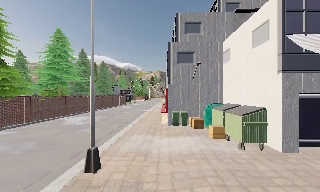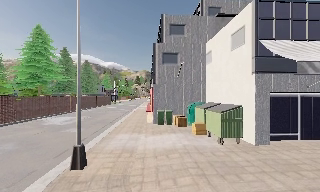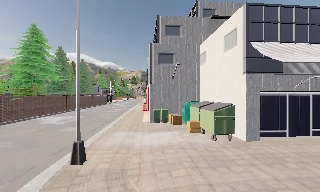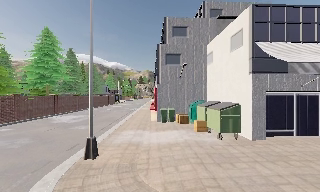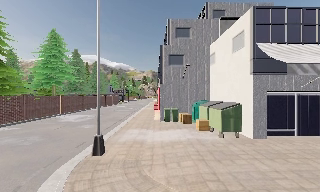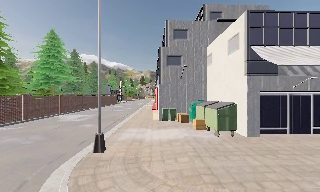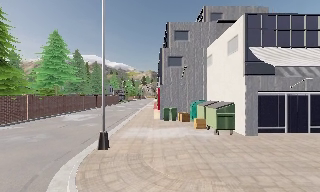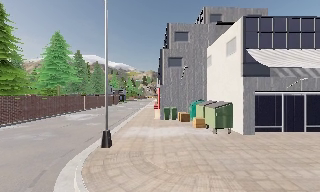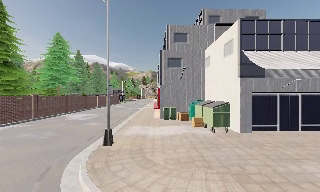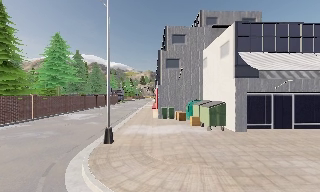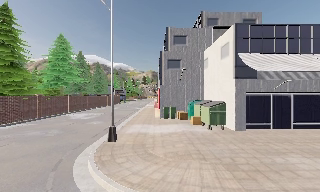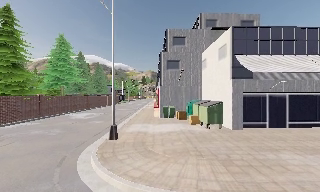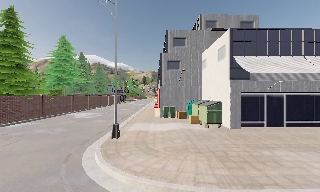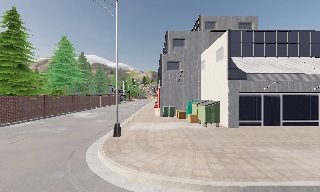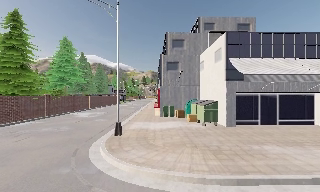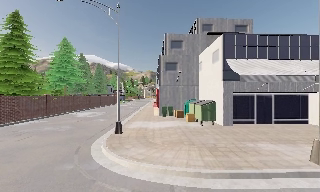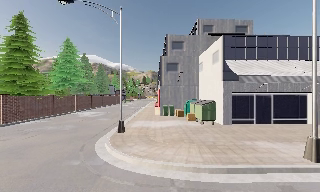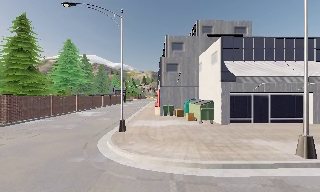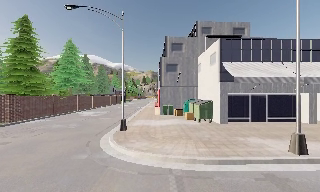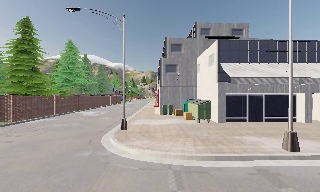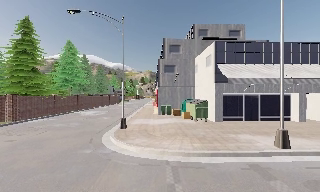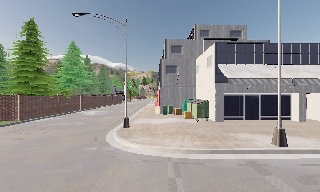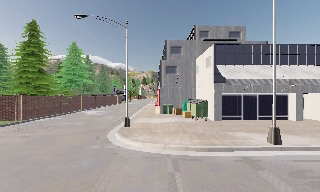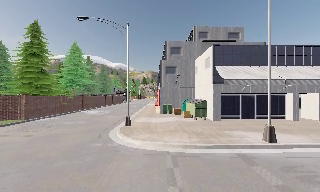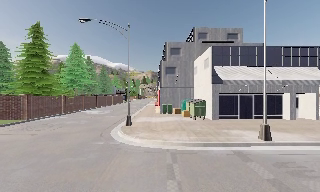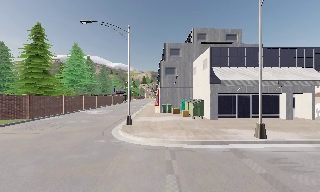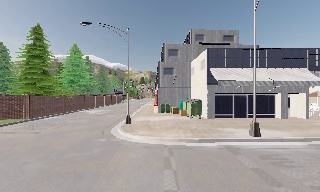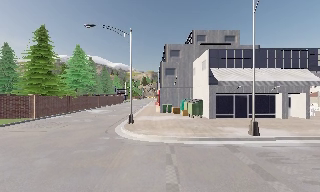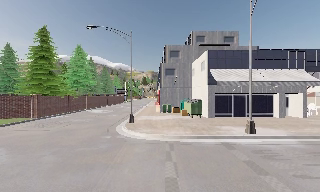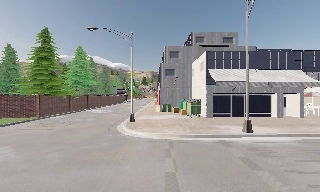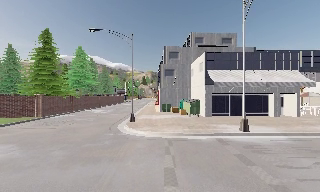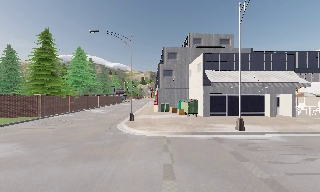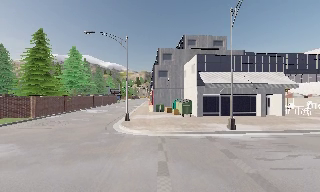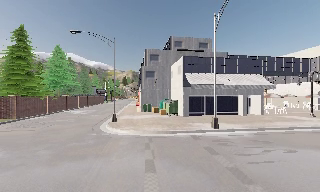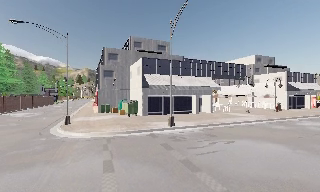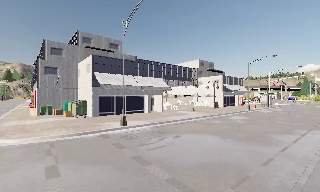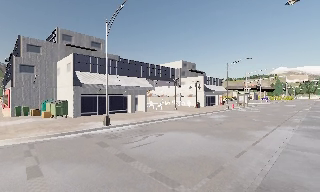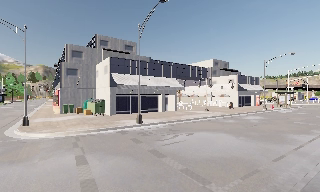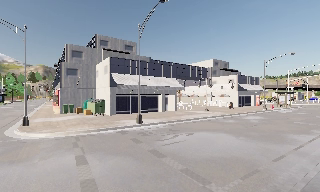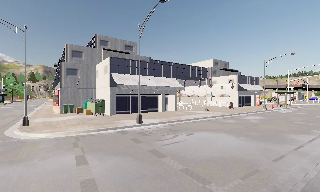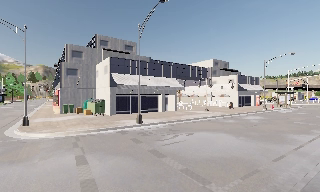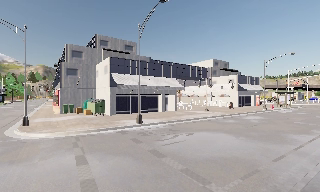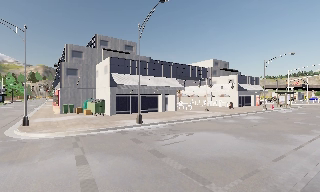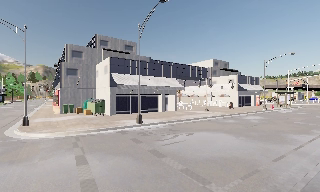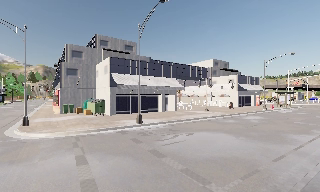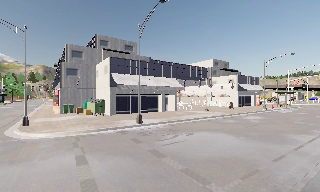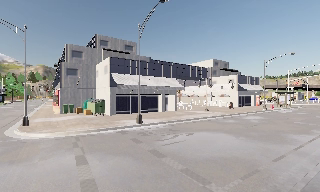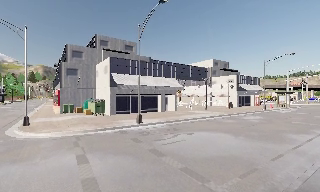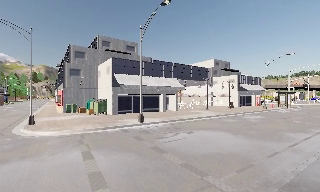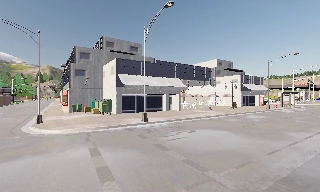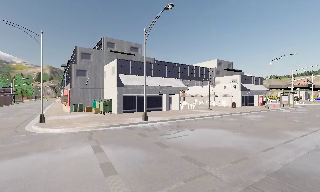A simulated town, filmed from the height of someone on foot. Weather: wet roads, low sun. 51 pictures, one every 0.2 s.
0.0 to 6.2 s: The camera travels backward, about 9 m, so what stands in front gets smaller.
6.2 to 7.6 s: The camera pans to its right, which is clockwise from overhead, by about 35 degrees. It travels backward, about 1.5 m.
7.6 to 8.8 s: The camera keeps its place and its aim.
8.8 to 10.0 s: The camera travels backward, about 1 m, so what stands in front gets smaller. It gains speed.
The film runs backward here.
